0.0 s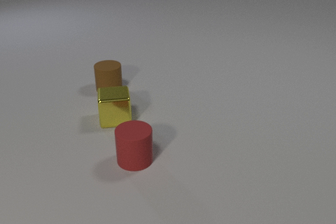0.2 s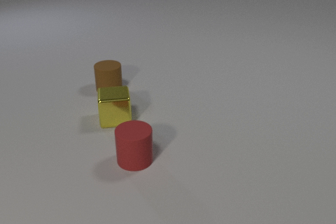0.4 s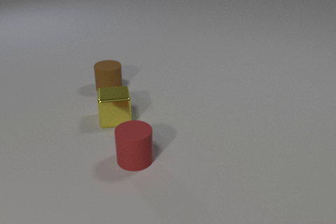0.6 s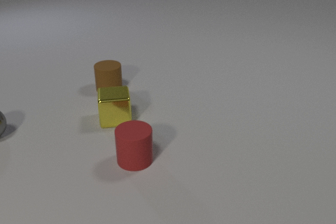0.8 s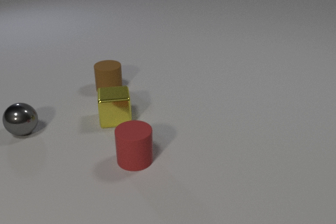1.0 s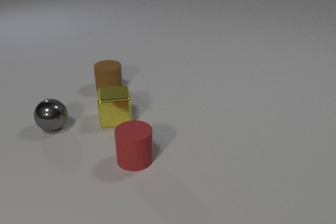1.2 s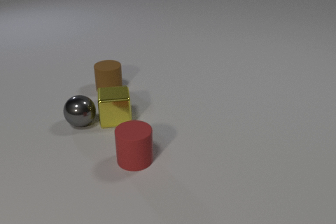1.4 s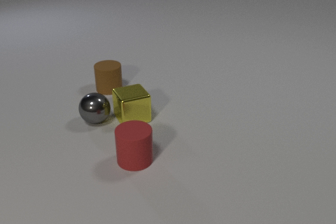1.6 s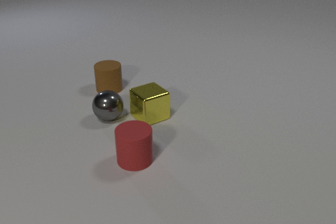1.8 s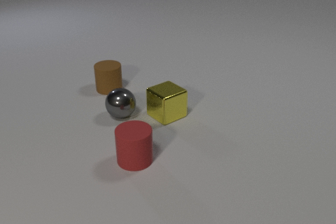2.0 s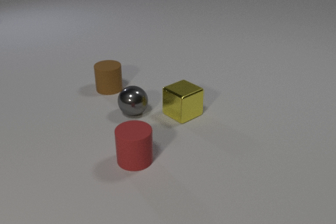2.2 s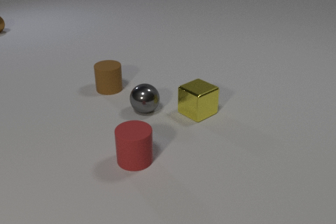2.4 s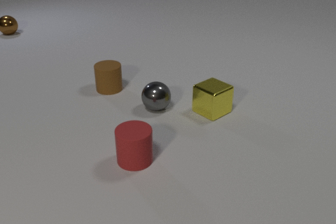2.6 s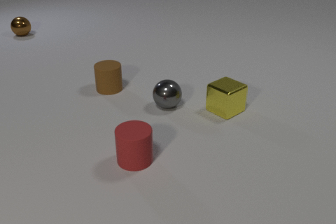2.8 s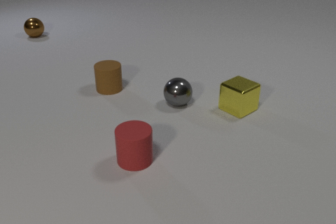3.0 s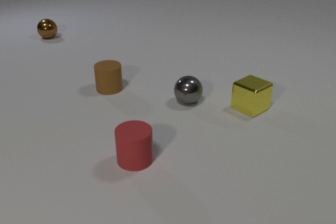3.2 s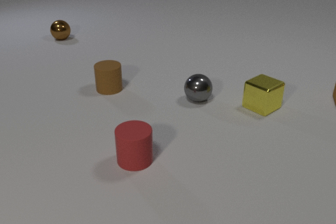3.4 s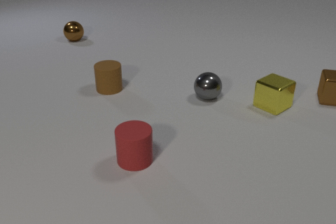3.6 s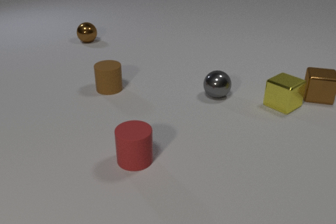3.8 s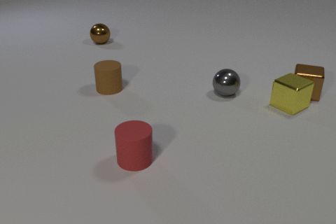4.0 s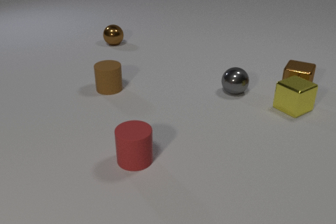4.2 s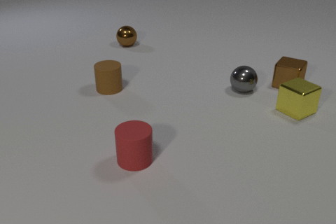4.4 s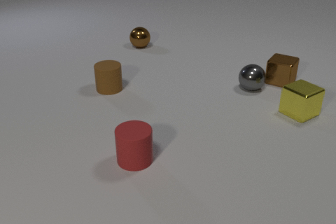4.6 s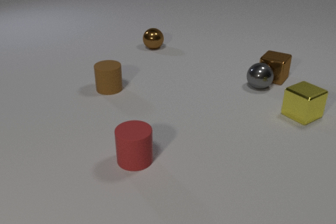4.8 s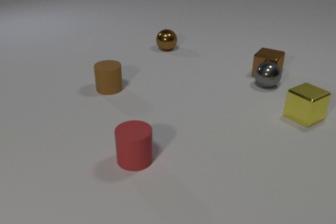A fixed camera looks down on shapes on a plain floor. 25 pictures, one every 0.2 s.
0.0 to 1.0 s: The gray metal sphere comes in at the left edge, rolls to the right.
1.0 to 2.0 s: The gray metal sphere rolls to the right. The yellow metal cube slides to the right, spins so that its near face slides to the right, counterclockwise seen from above. The gray metal sphere and the yellow metal cube collide.
2.0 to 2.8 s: The gray metal sphere rolls to the right. The yellow metal cube slides to the right. The brown metal sphere comes in at the left edge, rolls to the right and toward the camera.
2.8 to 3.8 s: The gray metal sphere rolls to the right and away from the camera. The yellow metal cube slides to the right. The brown metal cube comes in at the right edge, slides to the left. The brown metal sphere rolls to the right and toward the camera. The yellow metal cube and the brown metal cube collide.
3.8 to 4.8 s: The gray metal sphere rolls to the right and away from the camera. The yellow metal cube slides toward the camera and to the right. The brown metal cube slides to the left and away from the camera. The brown metal sphere rolls to the right. The gray metal sphere and the brown metal cube collide.
What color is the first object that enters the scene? gray.
What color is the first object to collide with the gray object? yellow.
How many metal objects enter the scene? 3.
